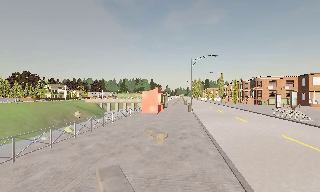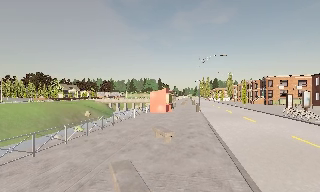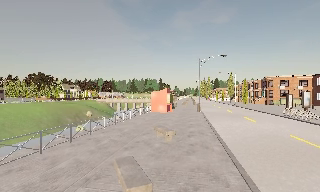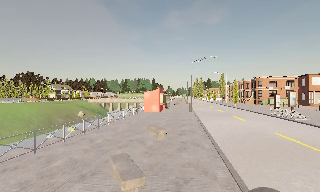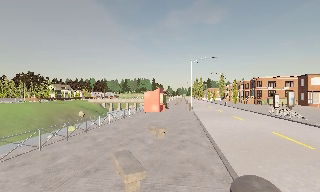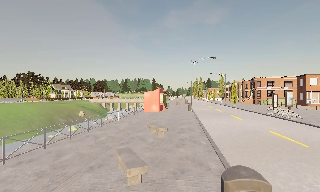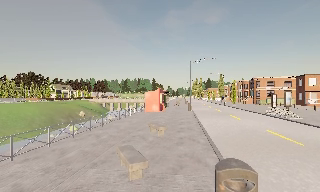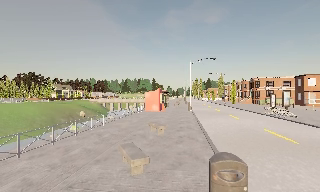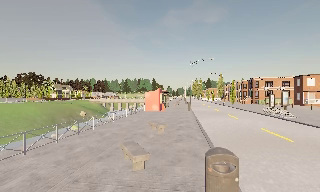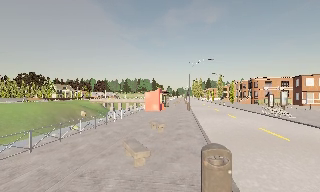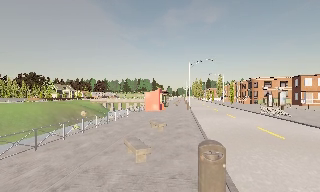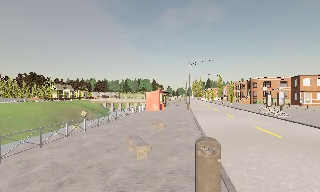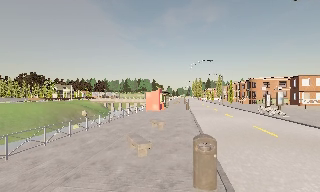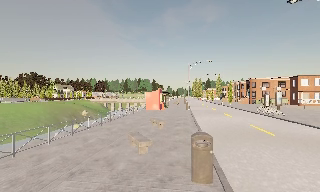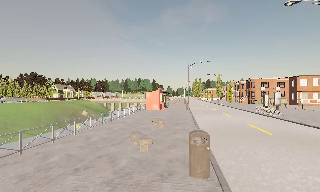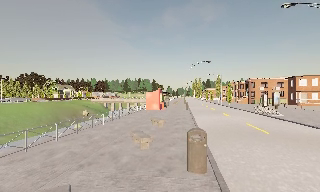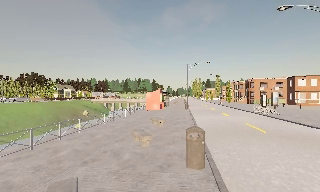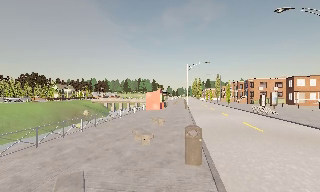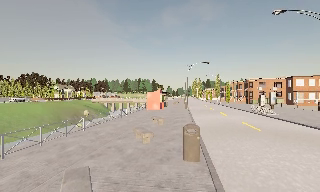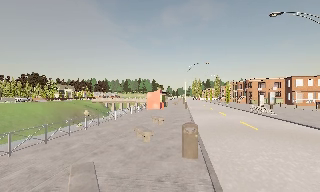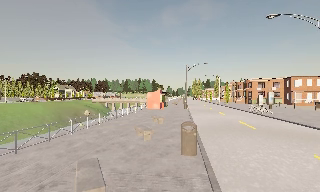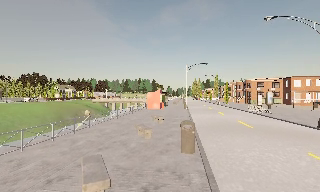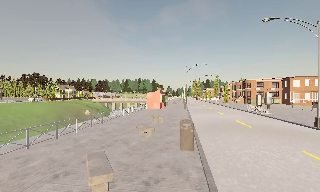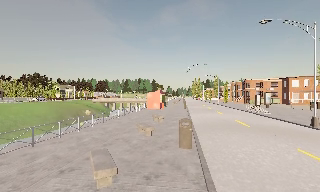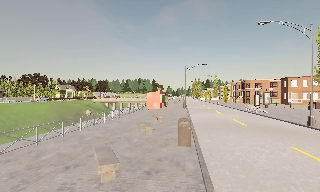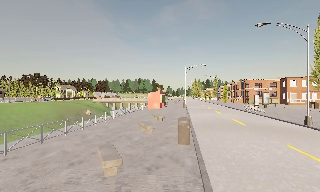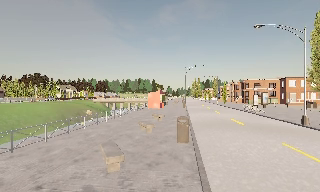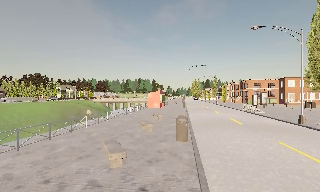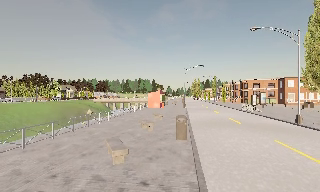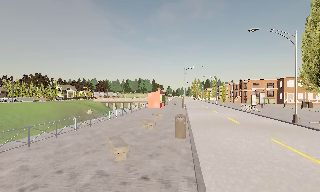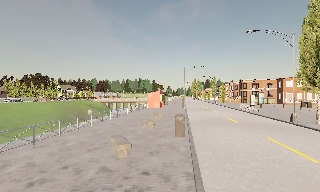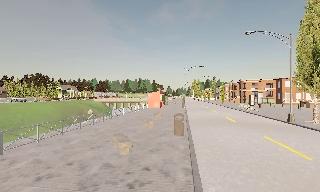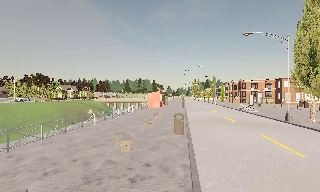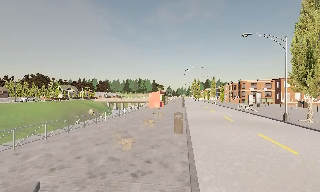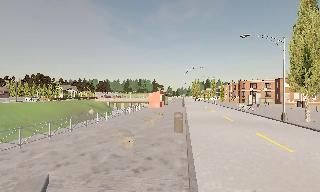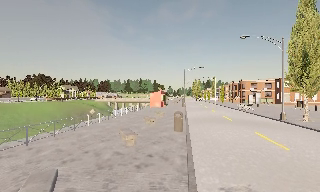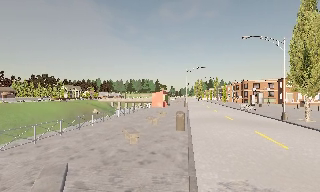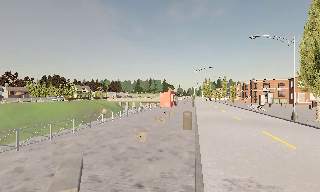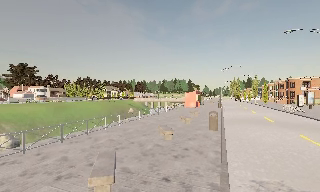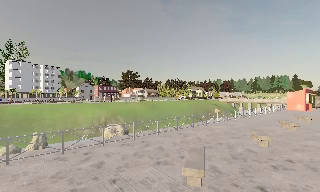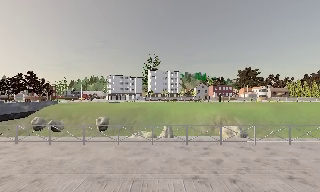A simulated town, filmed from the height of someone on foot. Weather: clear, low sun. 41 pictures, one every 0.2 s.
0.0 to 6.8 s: The camera travels backward, about 9 m, so what stands in front gets smaller.
6.8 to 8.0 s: The camera swings to its left by about 80 degrees, and the scene slides to the right. It travels backward, about 1.5 m.
The film runs backward here.
